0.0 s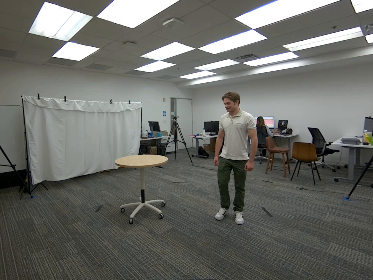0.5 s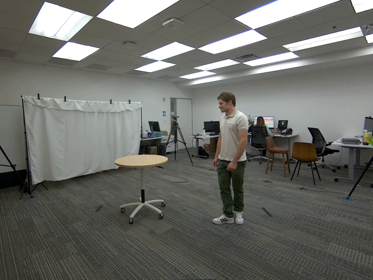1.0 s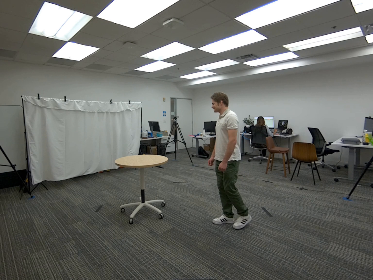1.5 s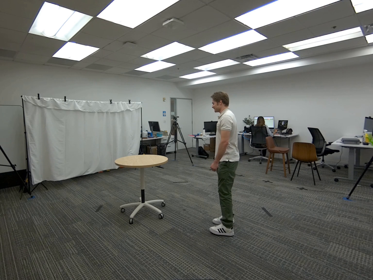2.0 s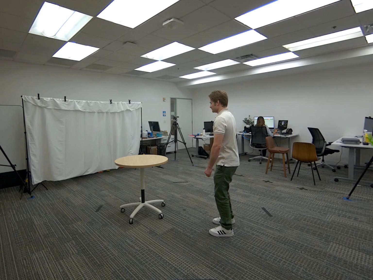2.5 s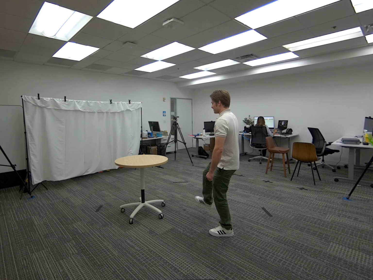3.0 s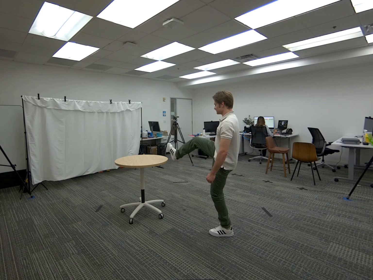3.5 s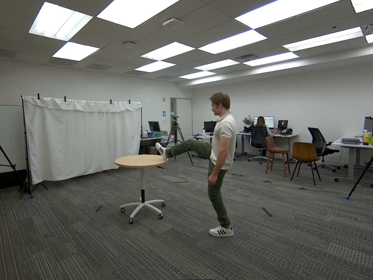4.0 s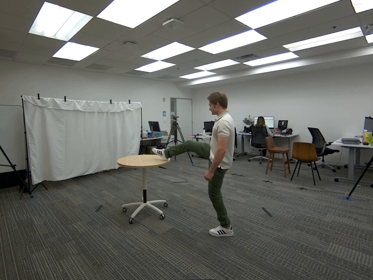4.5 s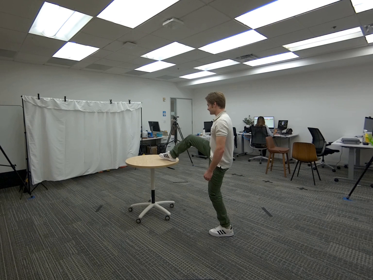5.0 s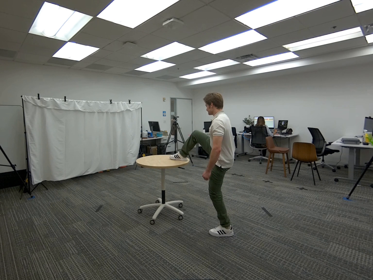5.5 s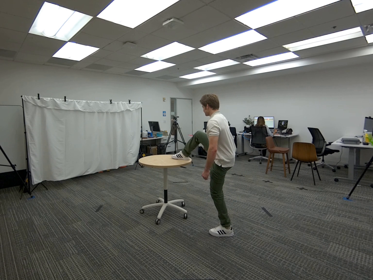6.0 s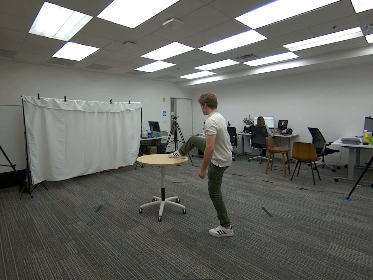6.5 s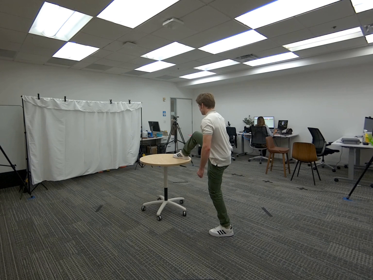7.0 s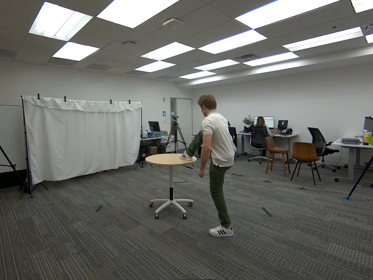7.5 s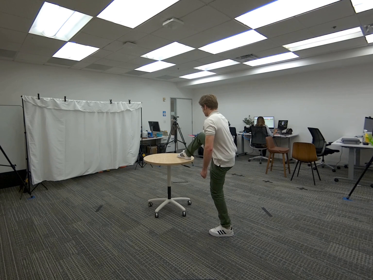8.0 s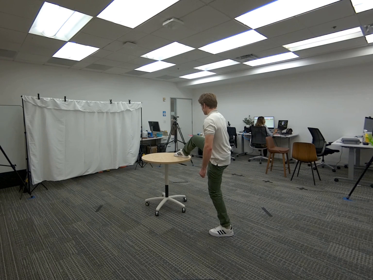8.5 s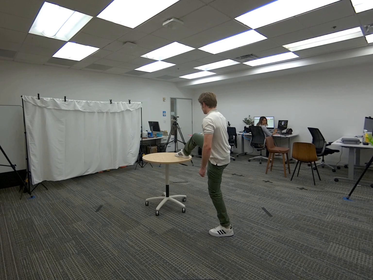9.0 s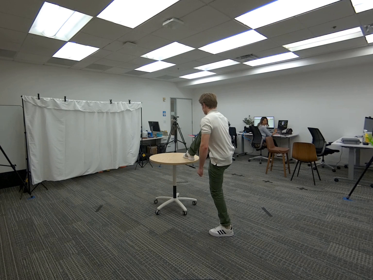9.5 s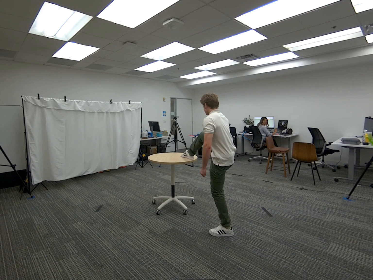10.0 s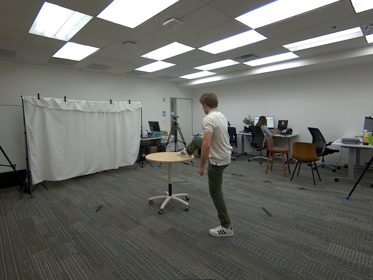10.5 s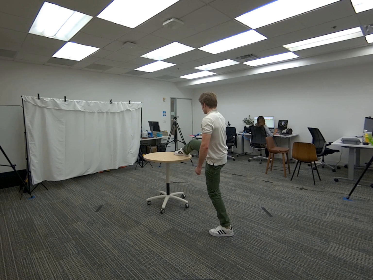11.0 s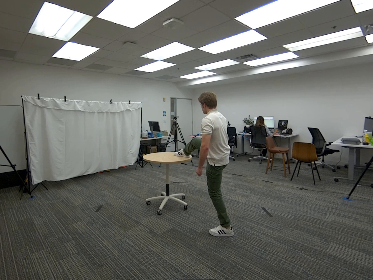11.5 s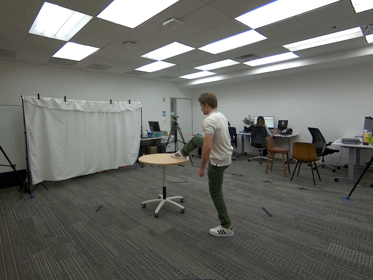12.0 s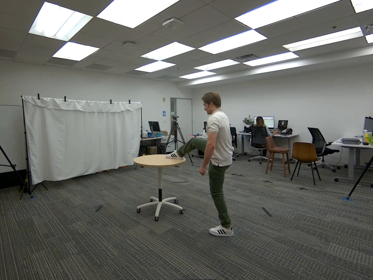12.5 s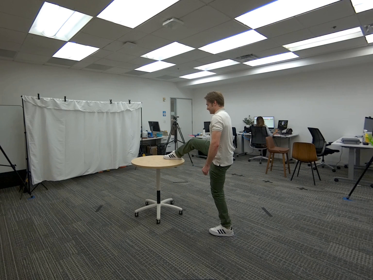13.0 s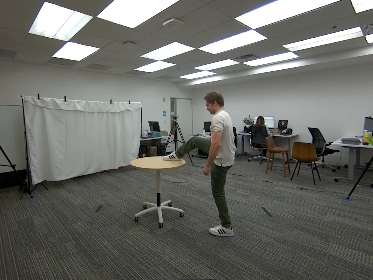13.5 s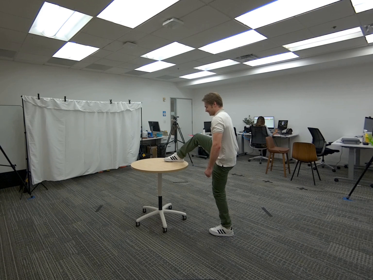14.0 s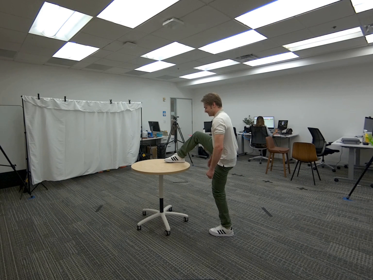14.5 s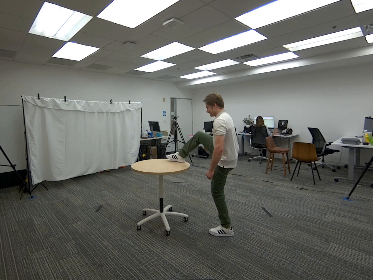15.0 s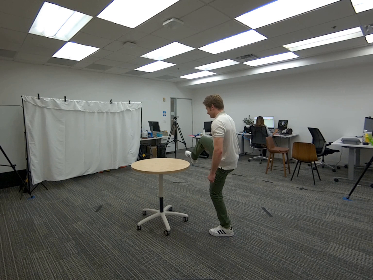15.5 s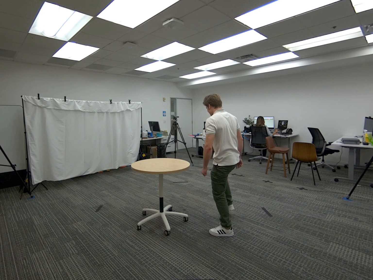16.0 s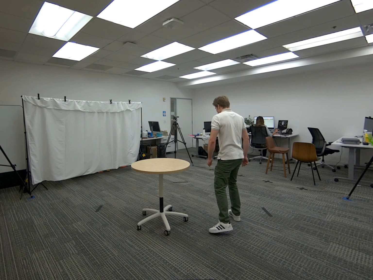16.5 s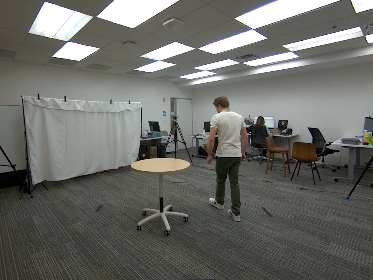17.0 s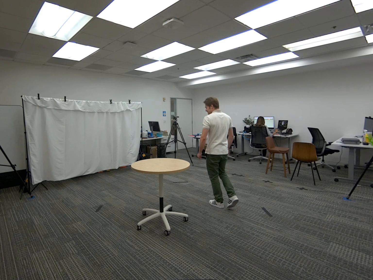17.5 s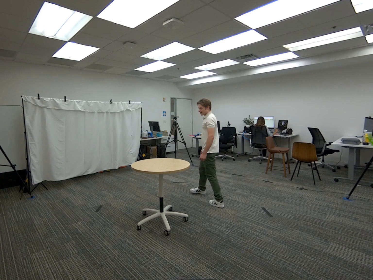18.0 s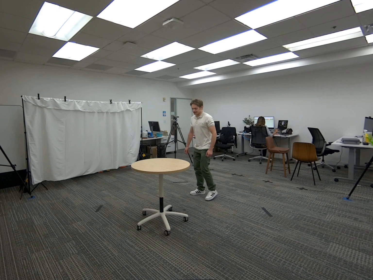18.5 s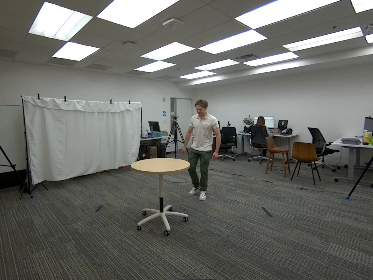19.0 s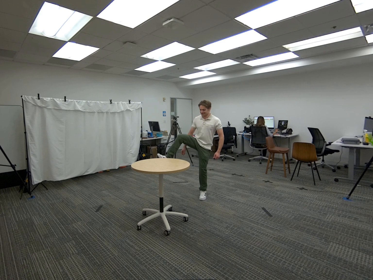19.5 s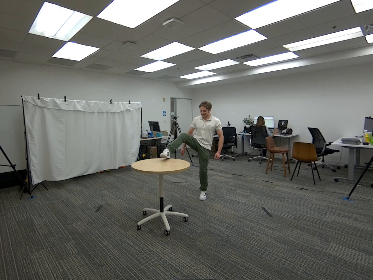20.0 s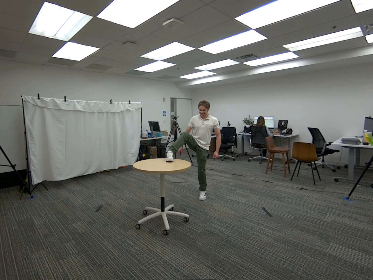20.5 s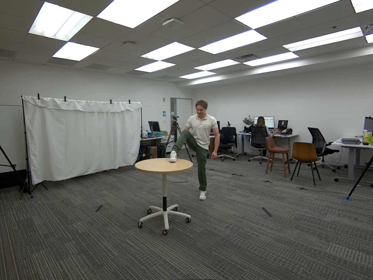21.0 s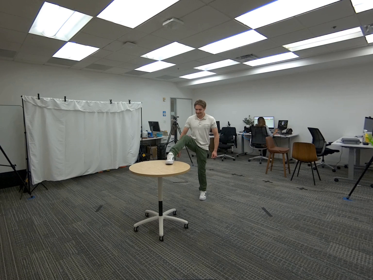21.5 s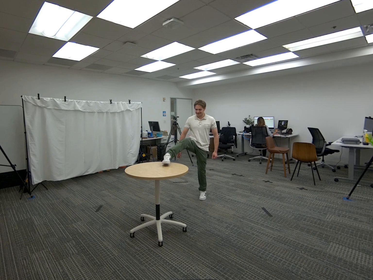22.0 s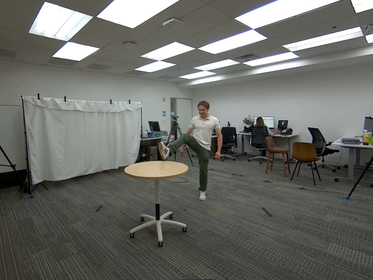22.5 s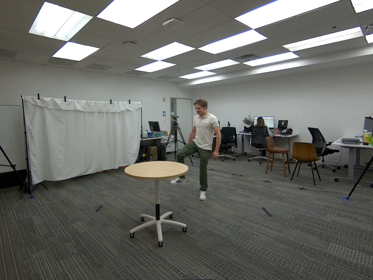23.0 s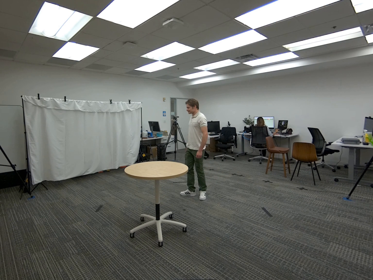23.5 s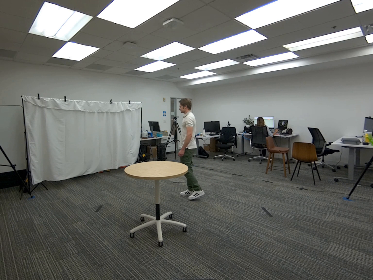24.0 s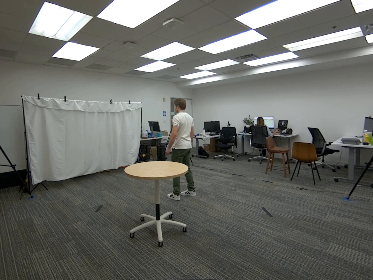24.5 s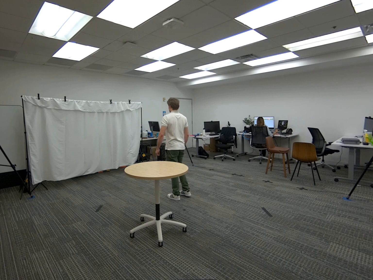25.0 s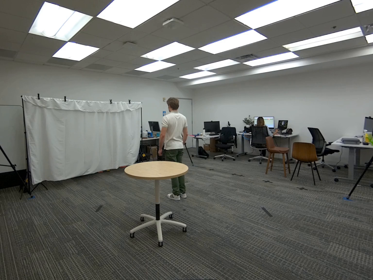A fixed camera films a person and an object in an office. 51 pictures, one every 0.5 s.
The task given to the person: Walk to the round table, use your right foot and move the table around the bounding area until end of the sequence.
